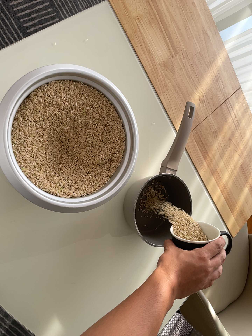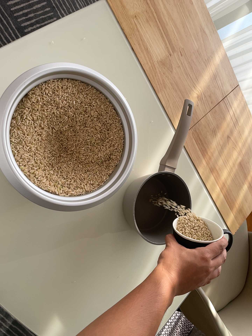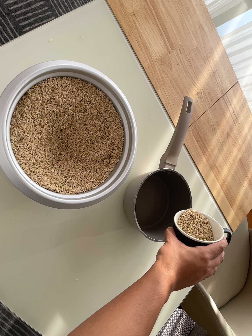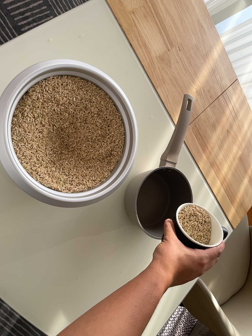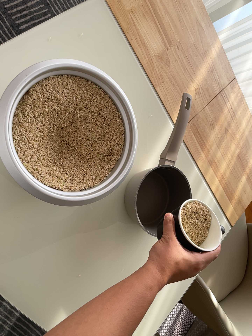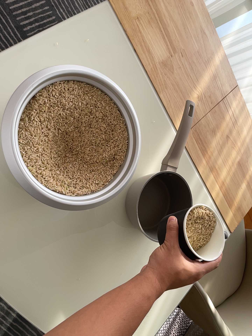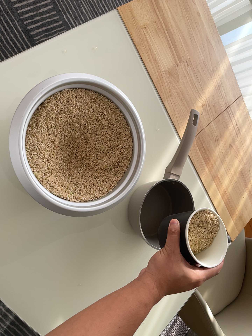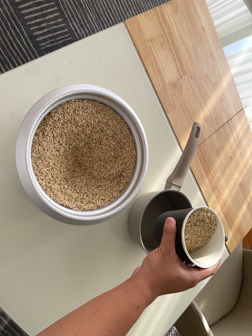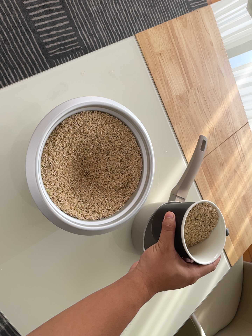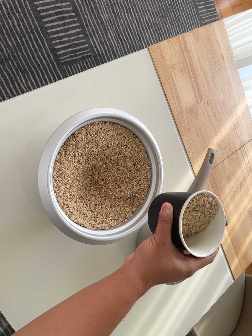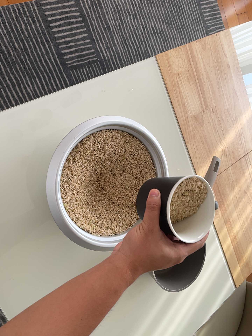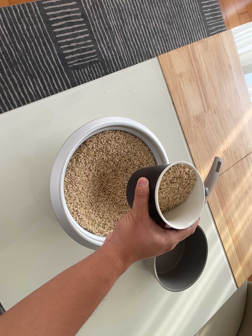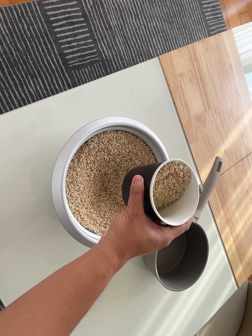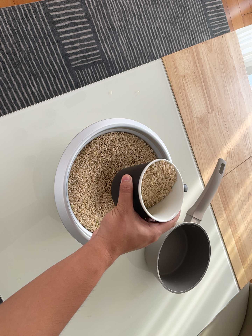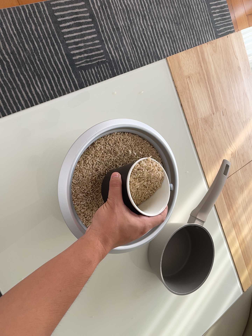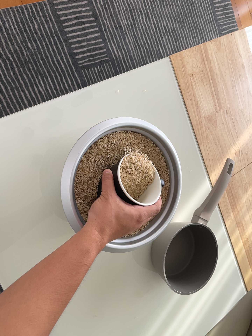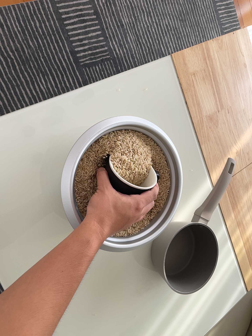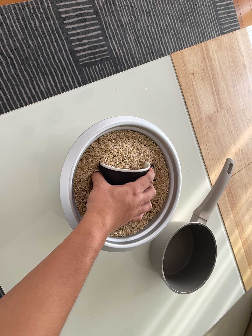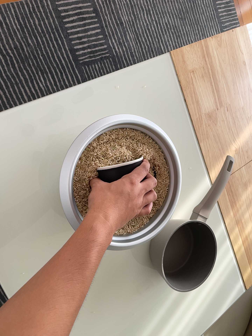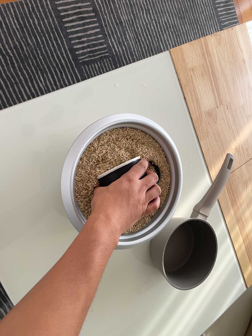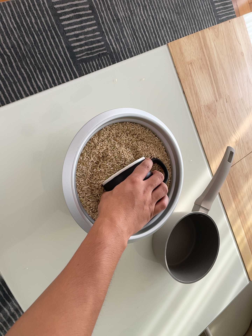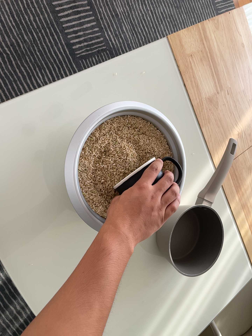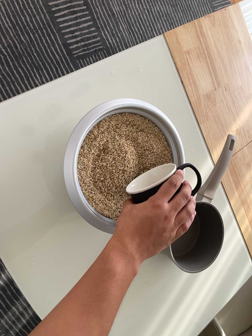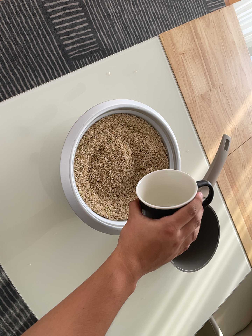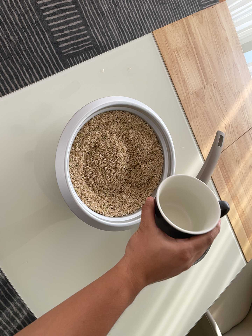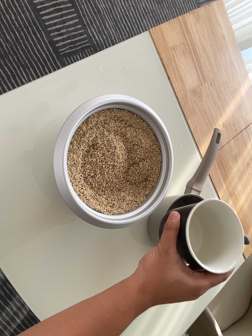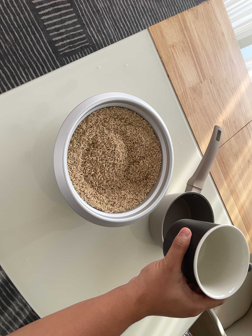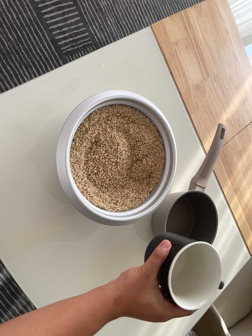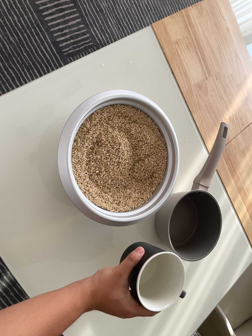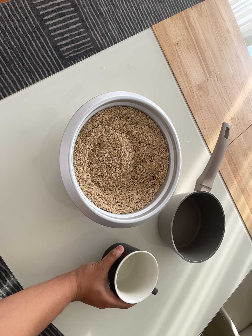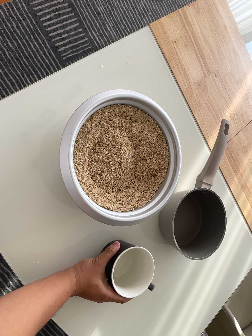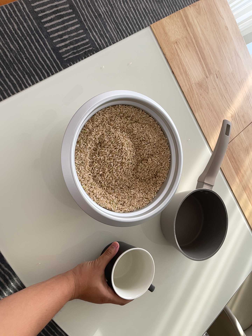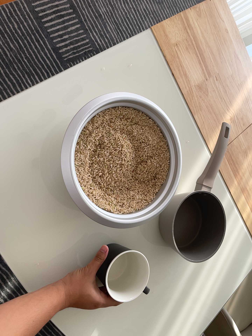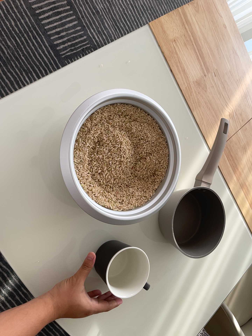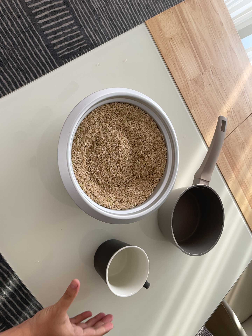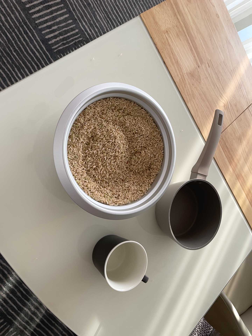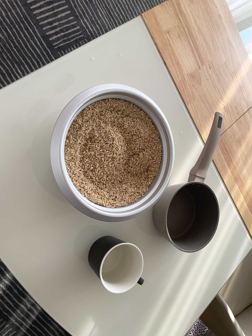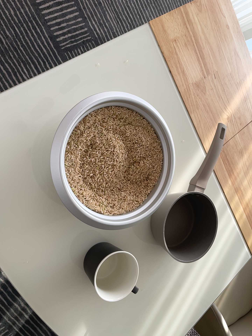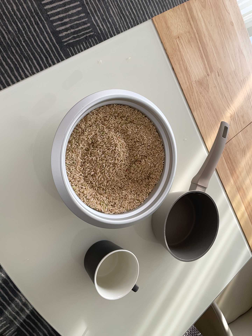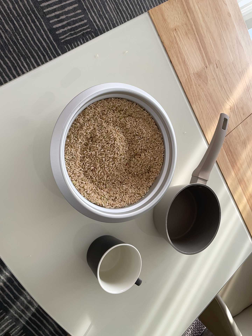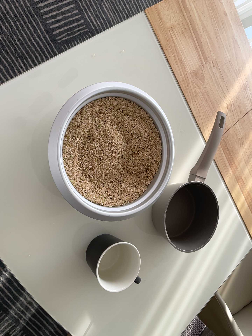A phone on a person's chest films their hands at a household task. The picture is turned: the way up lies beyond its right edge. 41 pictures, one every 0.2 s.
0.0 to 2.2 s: The camera travels to its left, about 10 cm, so close, fixed things drift to the right. It rolls about its line of sight by about 10 degrees, and the scene rotates clockwise.
2.2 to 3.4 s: The camera keeps its place and its aim.
3.4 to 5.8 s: The camera shifts only a little, or ends up much as it began.
5.8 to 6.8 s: The camera keeps its place and its aim.
6.8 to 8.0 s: The camera shifts only a little, or ends up much as it began.
The film runs backward here.
